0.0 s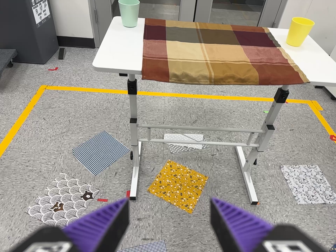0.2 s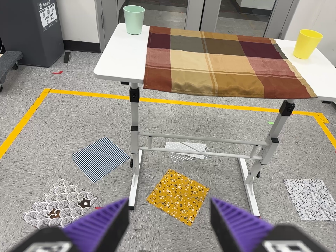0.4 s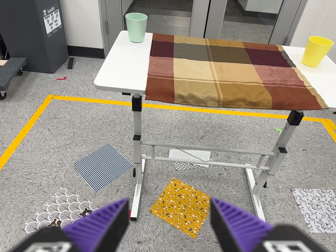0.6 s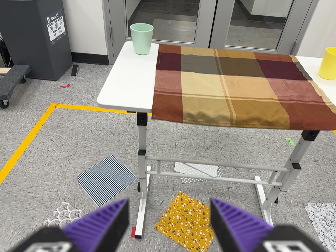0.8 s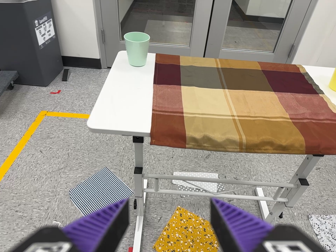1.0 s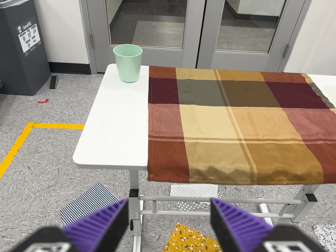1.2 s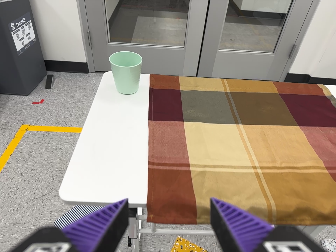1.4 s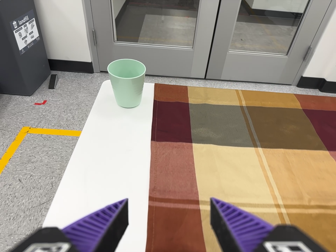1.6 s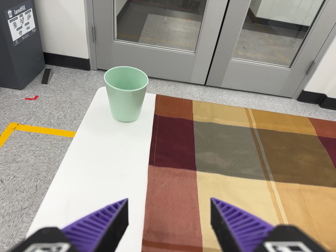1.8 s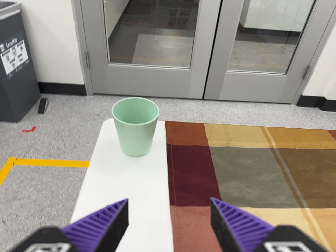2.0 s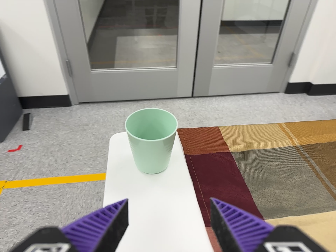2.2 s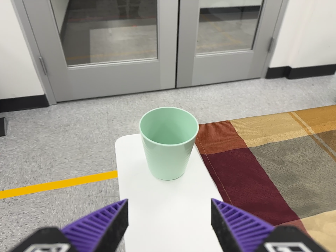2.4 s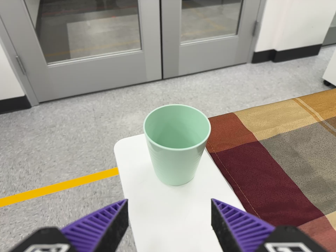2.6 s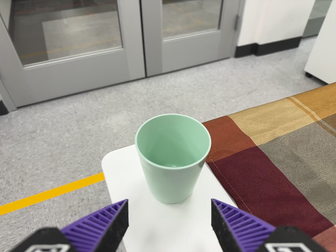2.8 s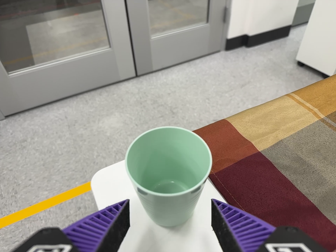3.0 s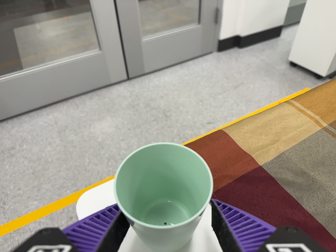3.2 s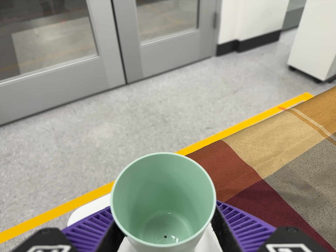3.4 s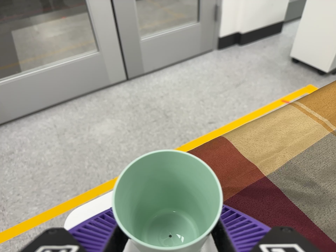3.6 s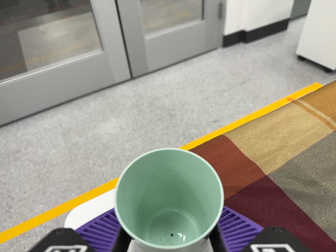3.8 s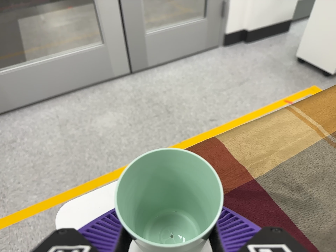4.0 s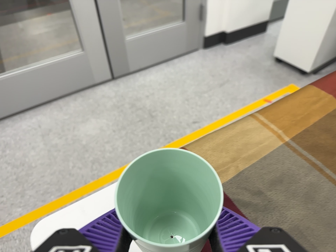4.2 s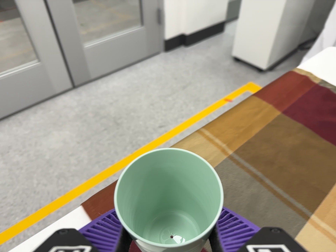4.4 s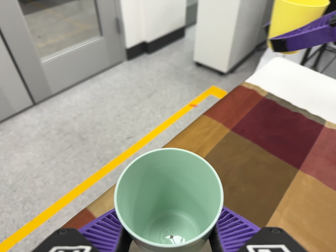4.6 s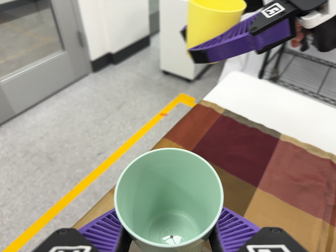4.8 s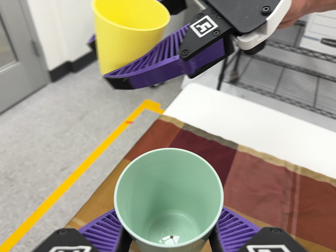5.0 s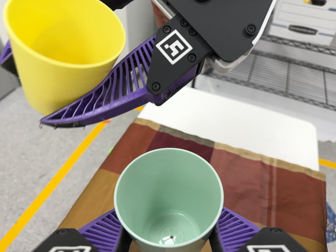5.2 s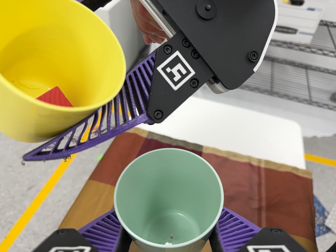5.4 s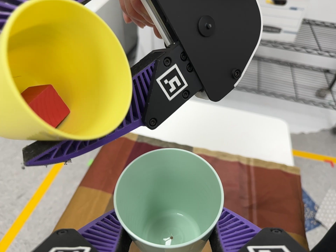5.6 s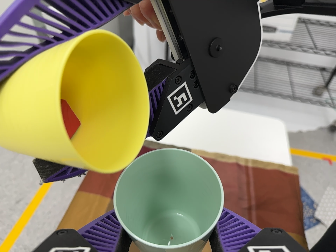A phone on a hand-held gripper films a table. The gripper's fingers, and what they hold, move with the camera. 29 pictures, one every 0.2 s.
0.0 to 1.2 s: The camera travels forward and toward the top of its view, about 40 cm, so what stands in front looms larger.
1.2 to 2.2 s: The camera travels forward, to its left and toward the top of its view, about 32 cm, so what stands in front looms larger. It rolls about its line of sight by about 10 degrees, and the scene rotates counterclockwise.
2.2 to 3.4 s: The camera travels forward and toward the top of its view, about 16 cm, so what stands in front looms larger. It rolls about its line of sight by about 15 degrees, and the scene rotates counterclockwise.
3.4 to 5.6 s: The camera swings to its right by about 35 degrees, and the scene slides to the left. It travels toward the top of its view and to its right, about 26 cm, so close, fixed things drift downward. It rolls about its line of sight by about 30 degrees, and the scene rotates counterclockwise.
The film runs forward here.
